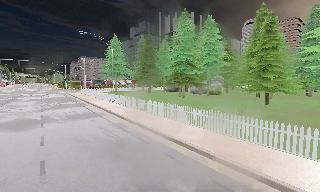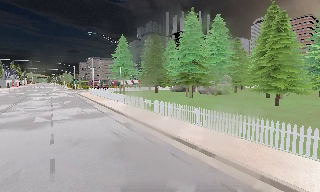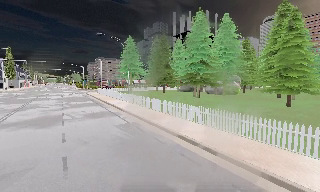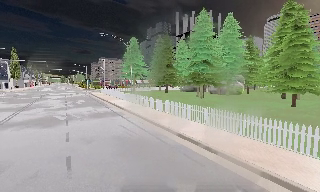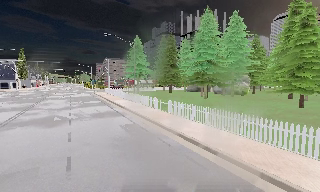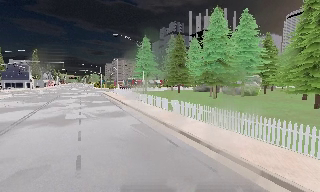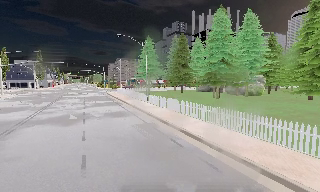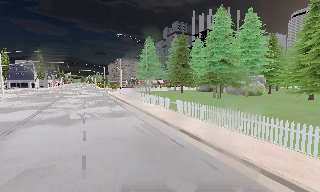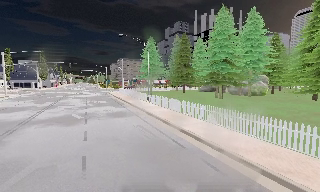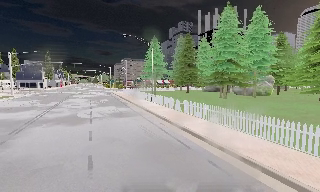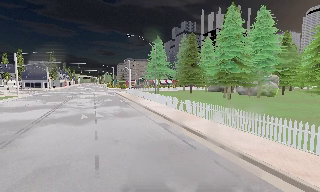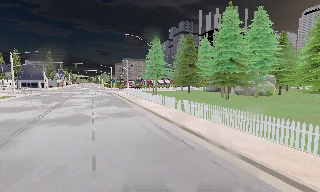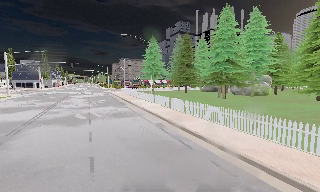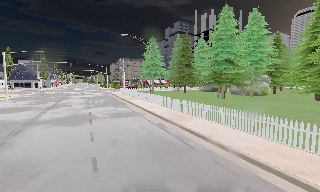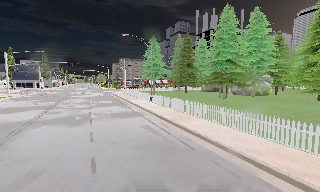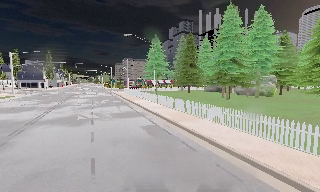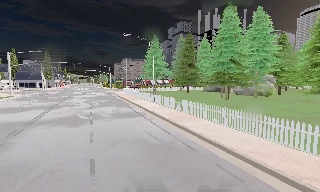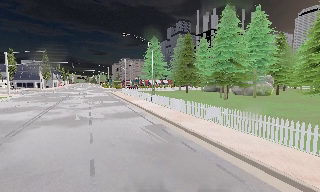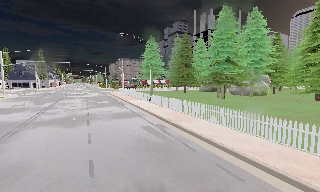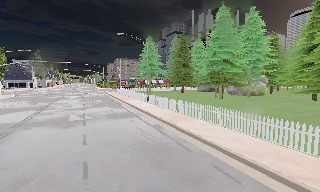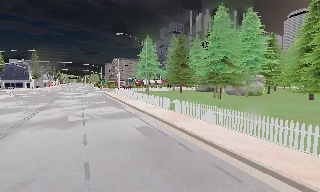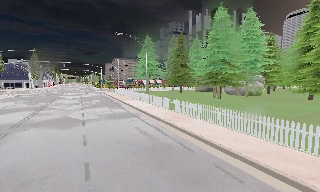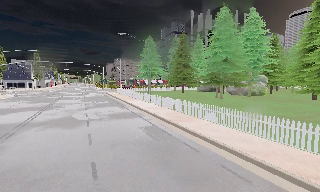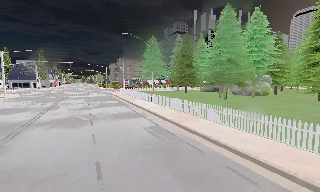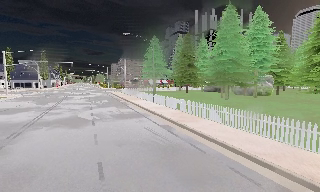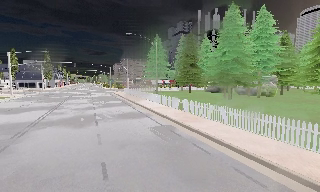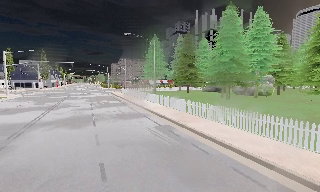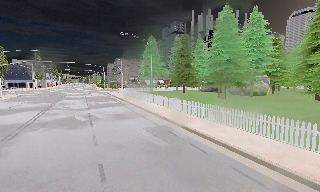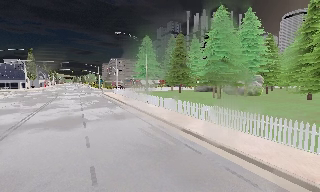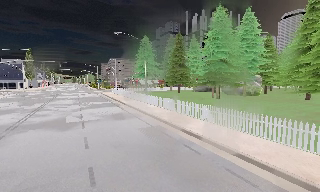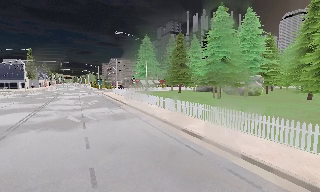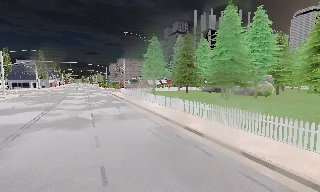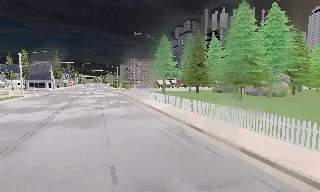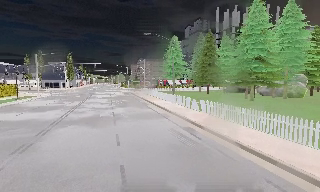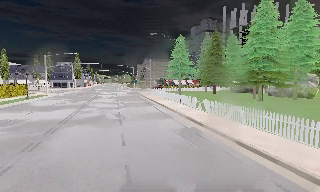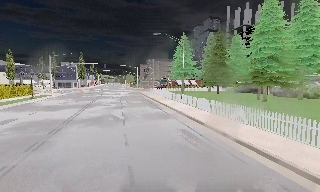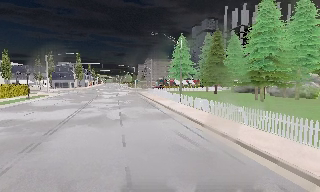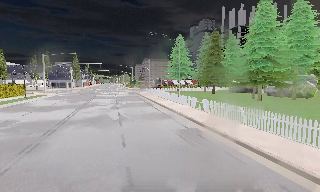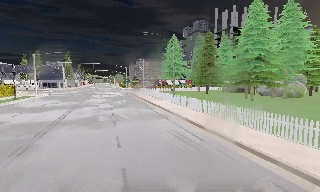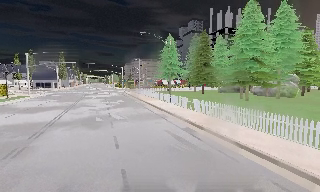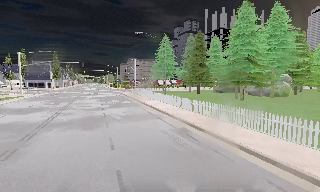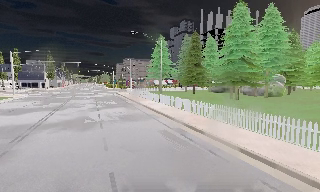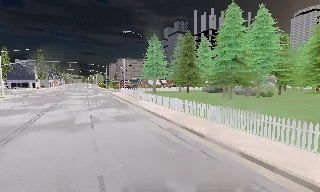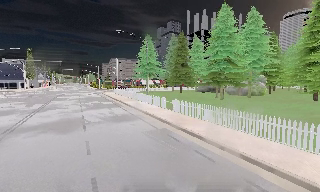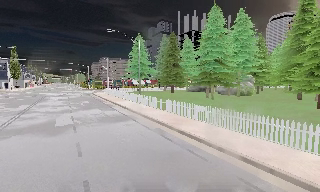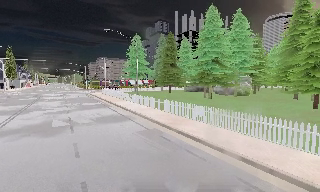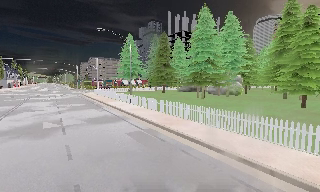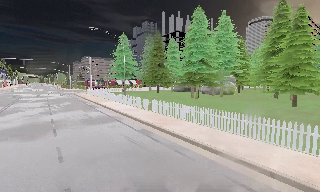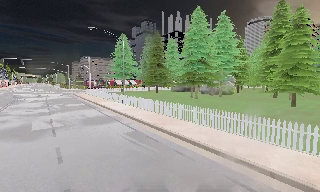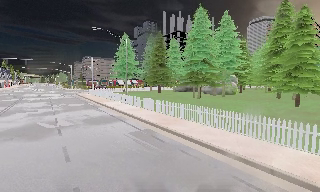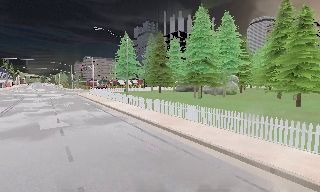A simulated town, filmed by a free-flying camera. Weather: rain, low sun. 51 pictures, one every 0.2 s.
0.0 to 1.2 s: The camera pans to its left, which is counterclockwise from overhead, by about 10 degrees.
1.2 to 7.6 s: The camera travels forward and to its left, about 1.5 m, so what stands in front looms larger.
7.6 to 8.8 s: The scene slides to the left, as the camera pans about 10 degrees to its right.
8.8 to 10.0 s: The camera shifts only a little, or ends up much as it began.
The film runs forward here.
